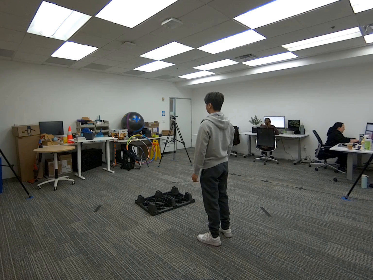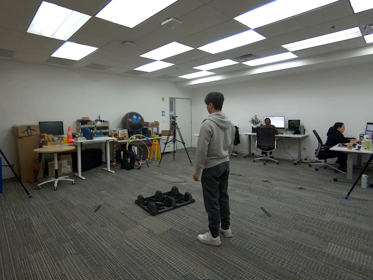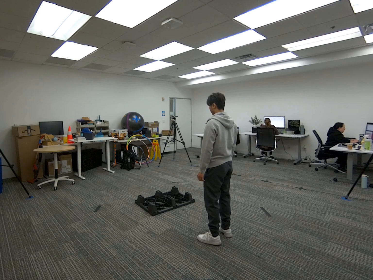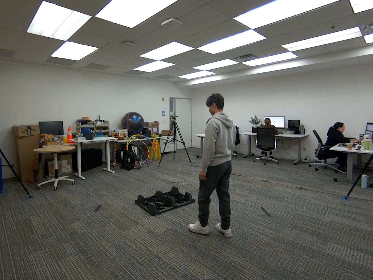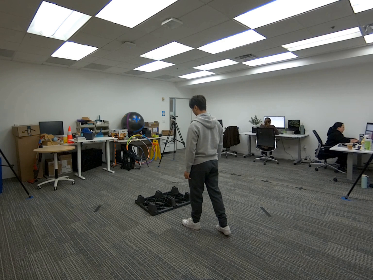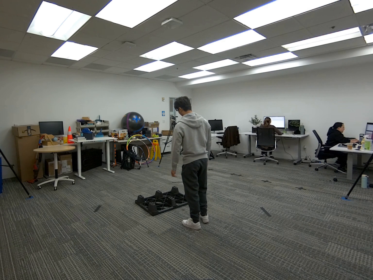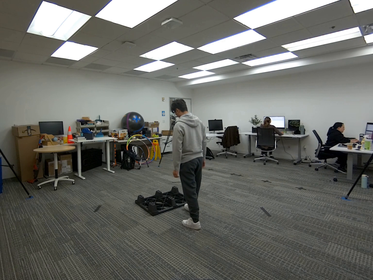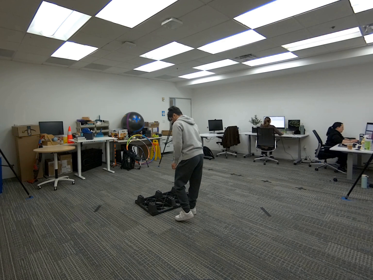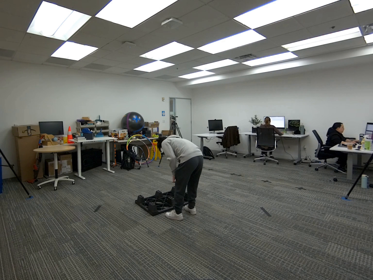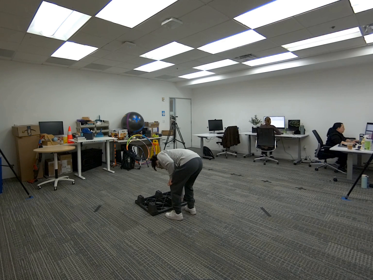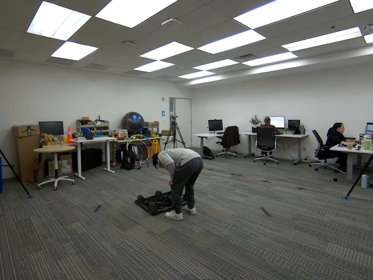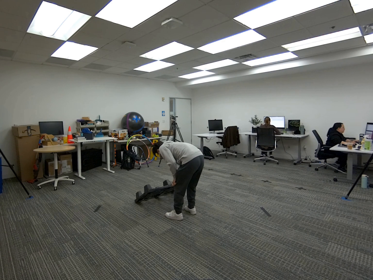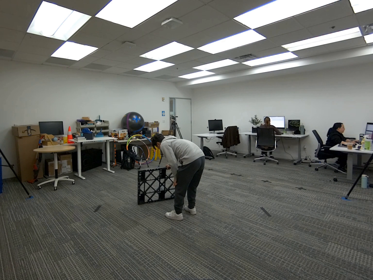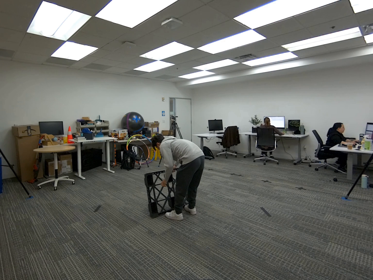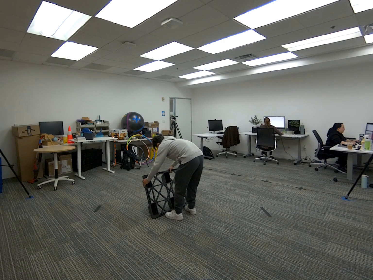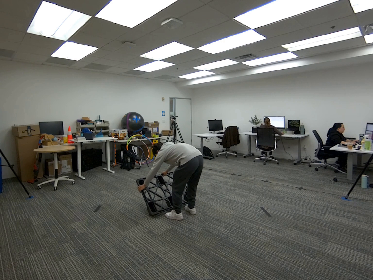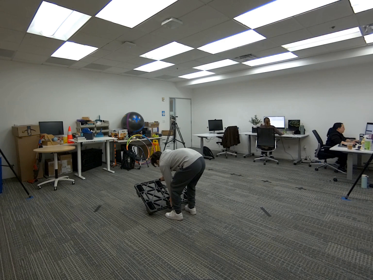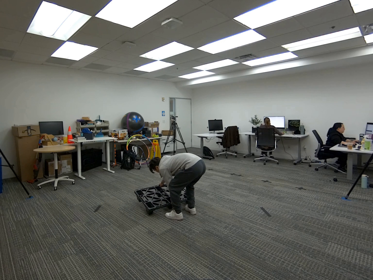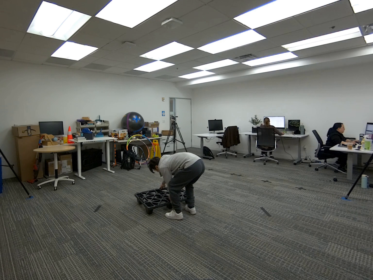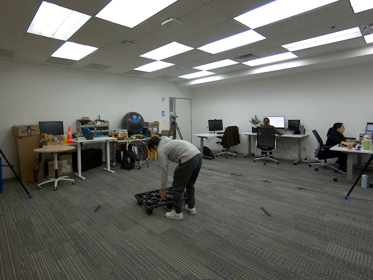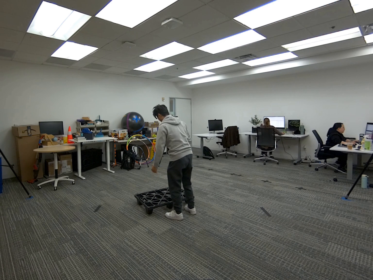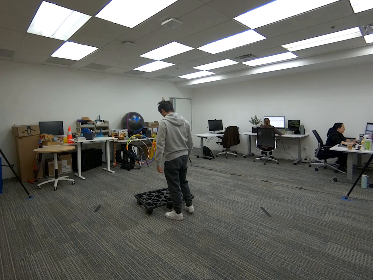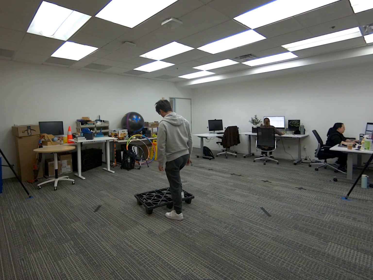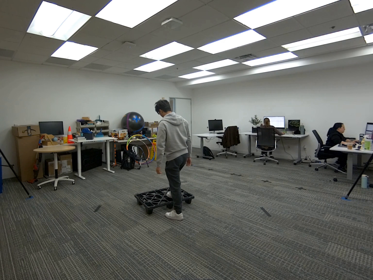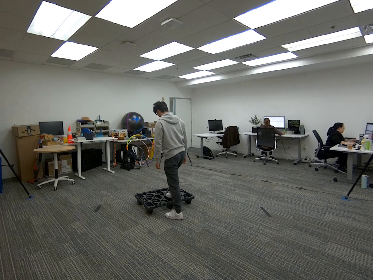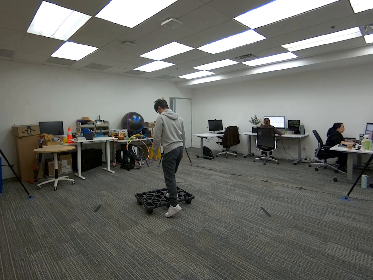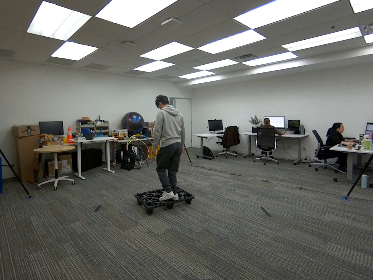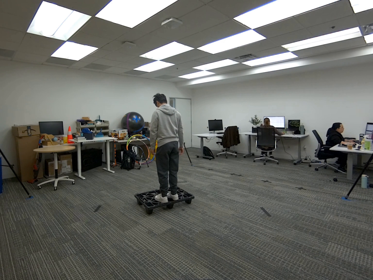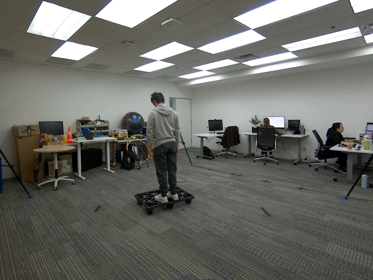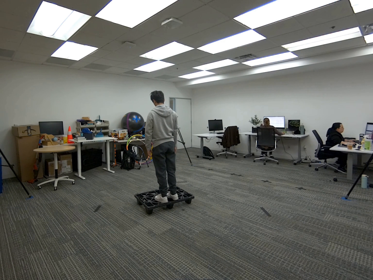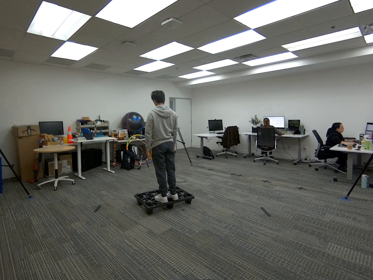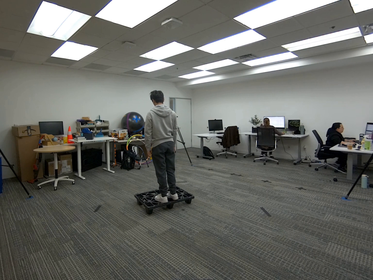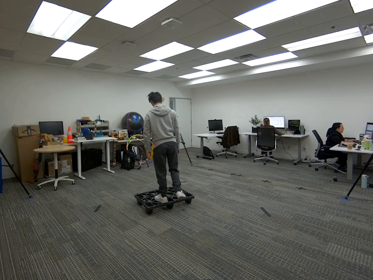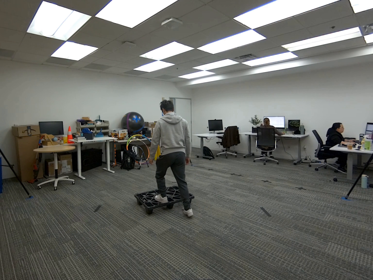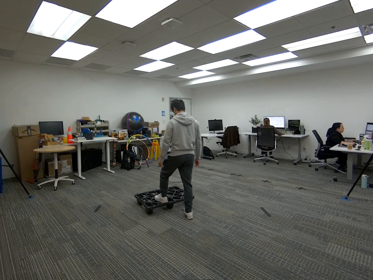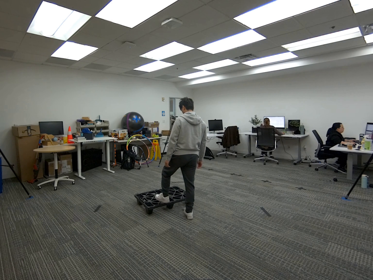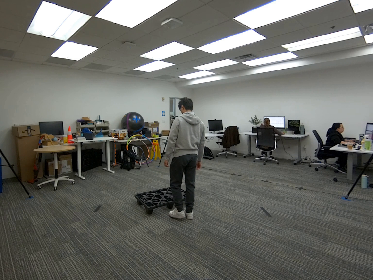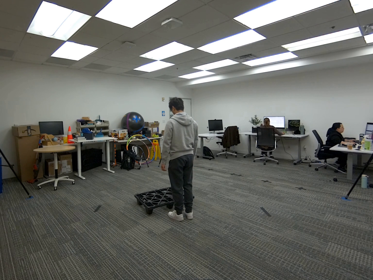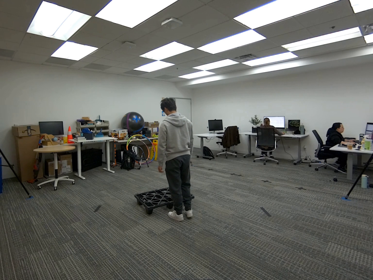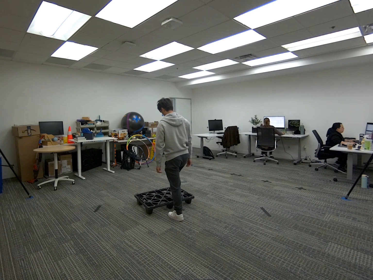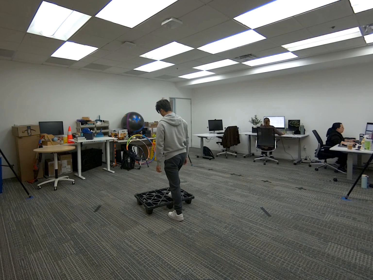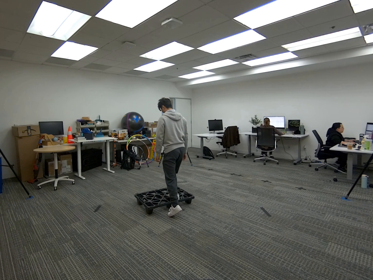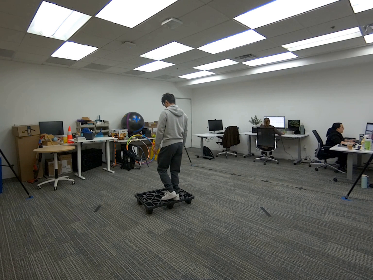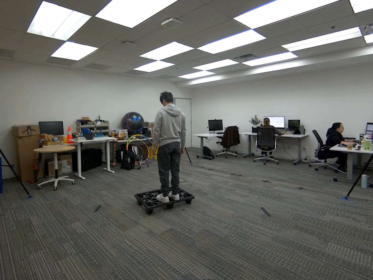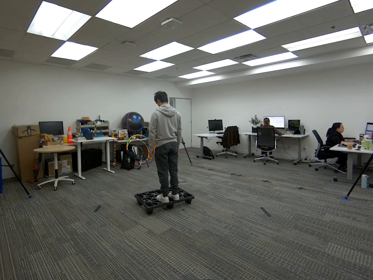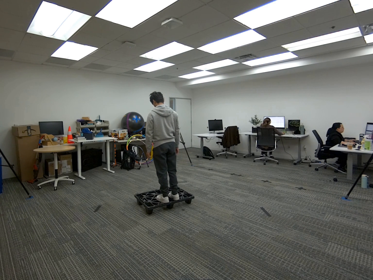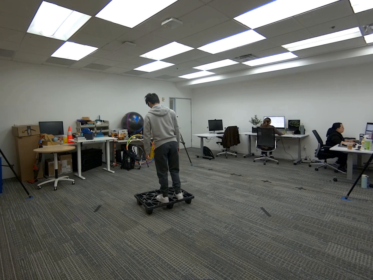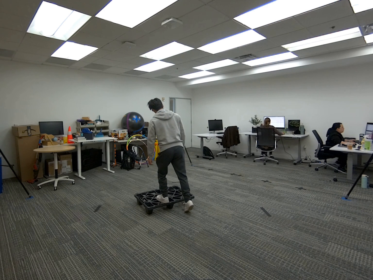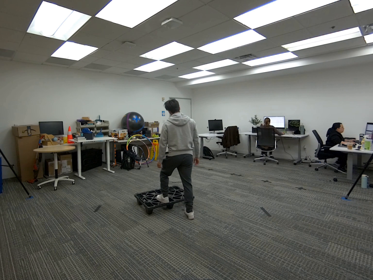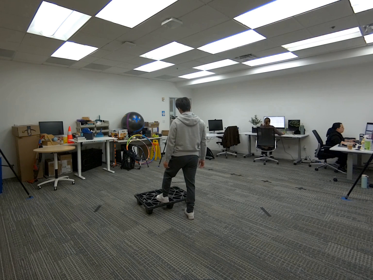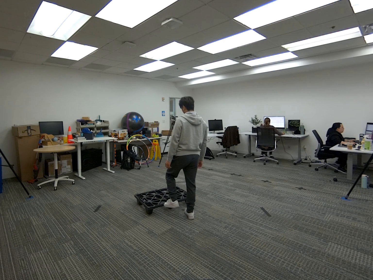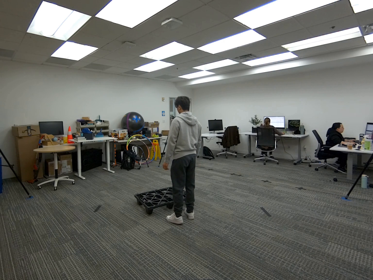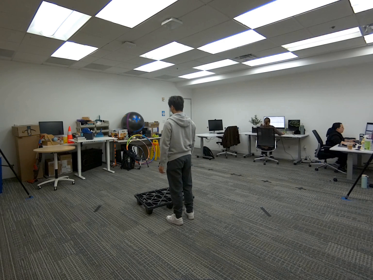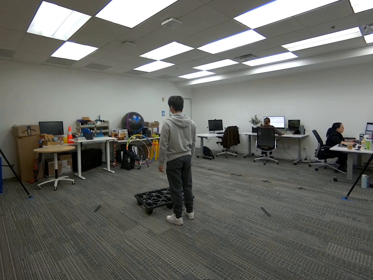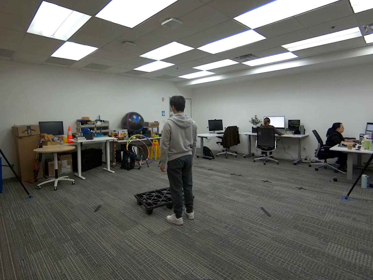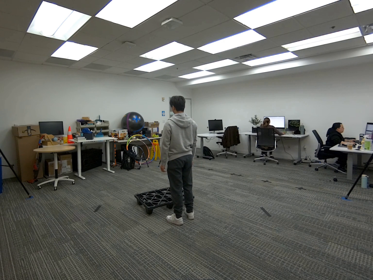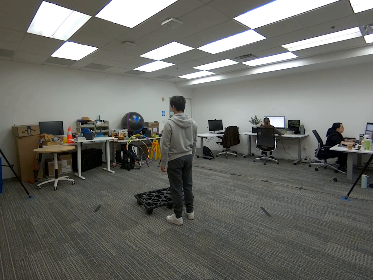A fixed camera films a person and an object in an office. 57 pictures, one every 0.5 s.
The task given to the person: Walk over to the black platform on the ground and flip the platform over and step onto the platform and step off the platform using one foot at a time.
